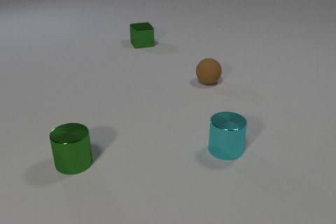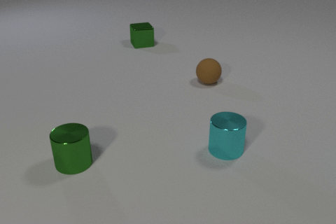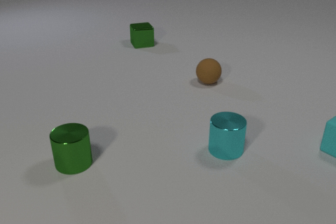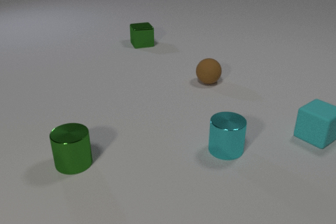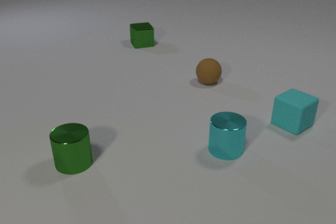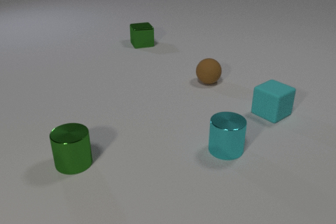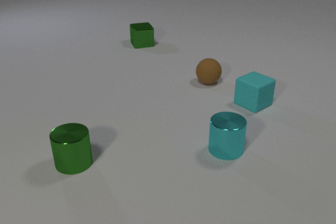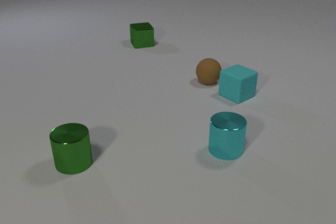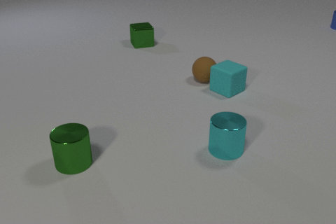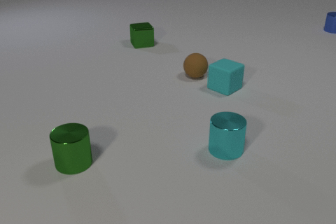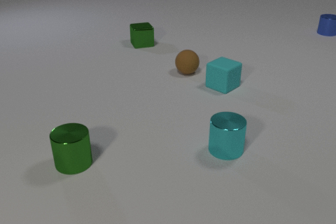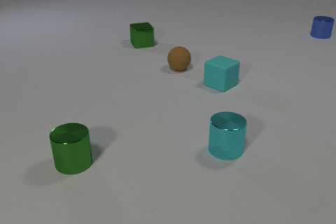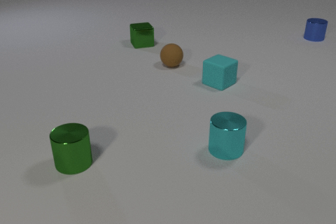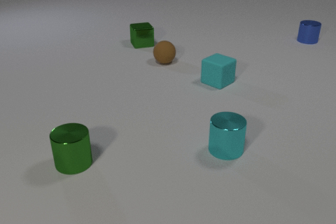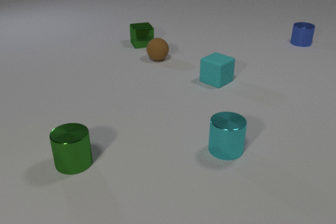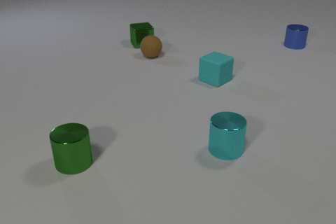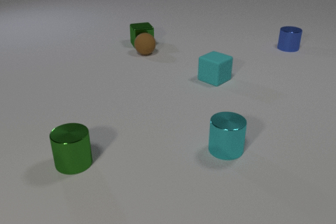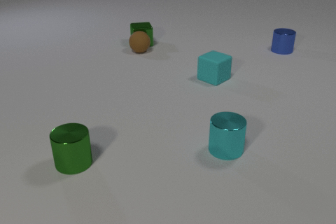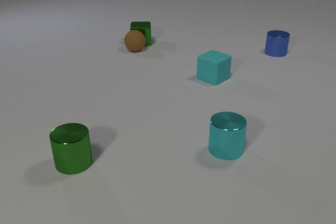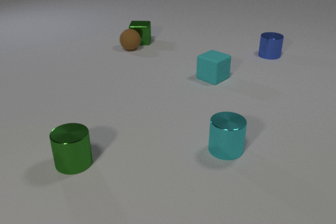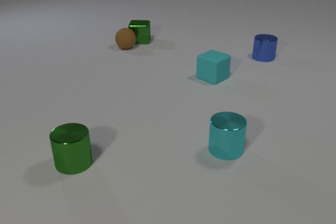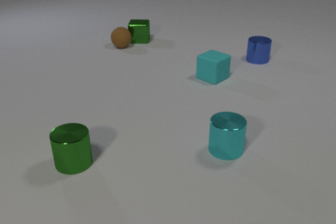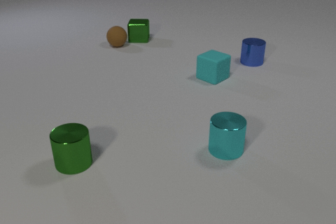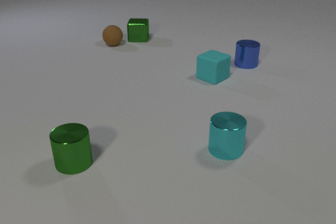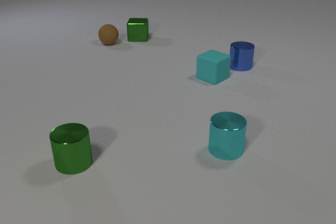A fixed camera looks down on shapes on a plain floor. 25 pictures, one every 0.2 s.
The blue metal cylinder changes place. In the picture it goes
toward the camera.
0.0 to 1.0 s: The cyan rubber cube comes in at the right edge, slides to the left and away from the camera.
1.0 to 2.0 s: The cyan rubber cube slides to the left and away from the camera. The brown rubber sphere rolls away from the camera and to the left. The blue metal cylinder comes in at the right edge, slides toward the camera and to the left. The cyan rubber cube and the brown rubber sphere collide.
2.0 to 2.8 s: The cyan rubber cube slides away from the camera and to the left. The brown rubber sphere rolls away from the camera and to the left. The blue metal cylinder slides toward the camera and to the left.
2.8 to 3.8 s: The cyan rubber cube slides away from the camera. The brown rubber sphere rolls away from the camera and to the left. The blue metal cylinder slides toward the camera and to the left. The green metal cube slides away from the camera, spins clockwise seen from above by about 15 degrees, its near face sliding to the left. The brown rubber sphere and the green metal cube collide.
3.8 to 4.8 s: The brown rubber sphere rolls to the left and away from the camera. The blue metal cylinder slides toward the camera and to the left. The green metal cube slides away from the camera.
What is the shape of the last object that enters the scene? cylinder.
How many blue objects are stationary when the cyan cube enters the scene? 0.
What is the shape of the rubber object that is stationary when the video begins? sphere.
